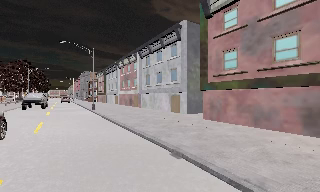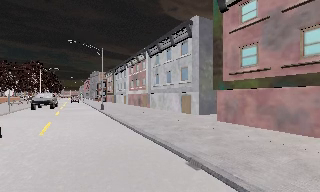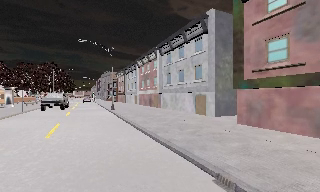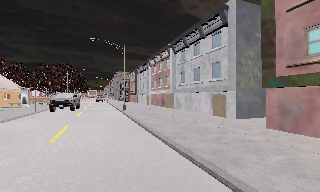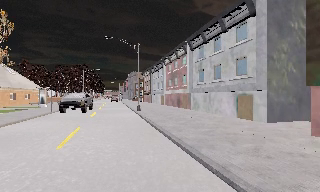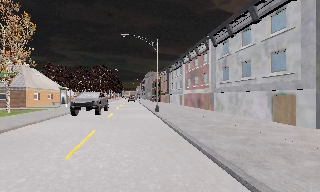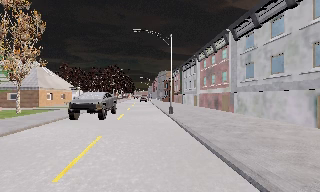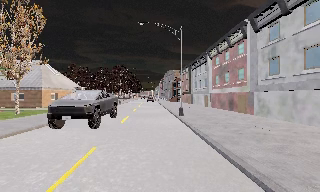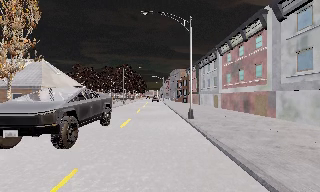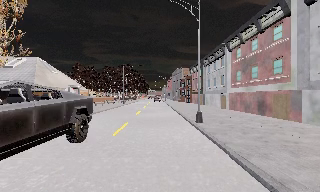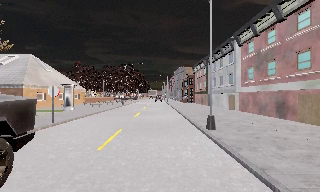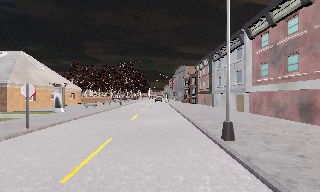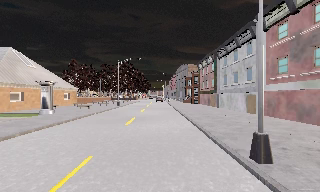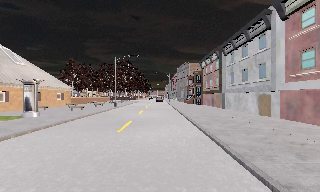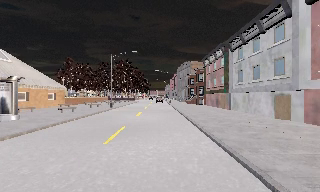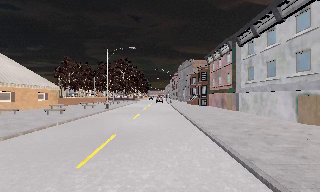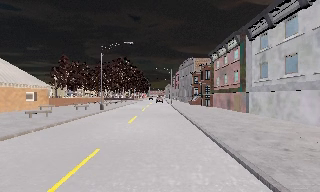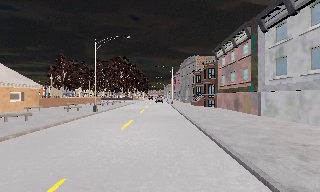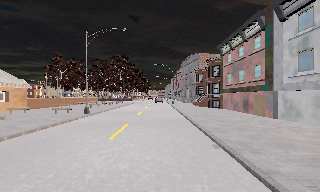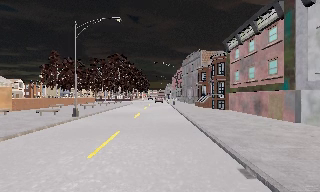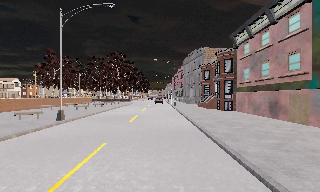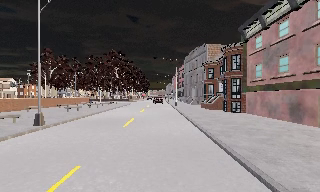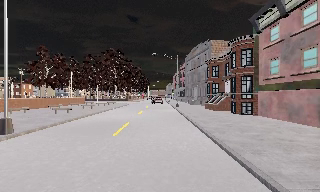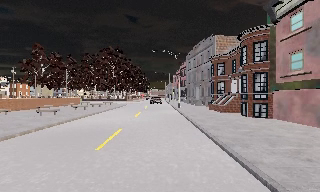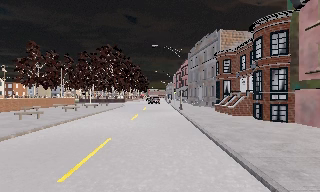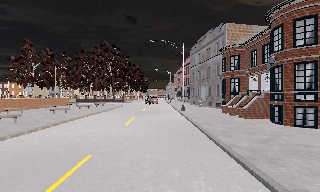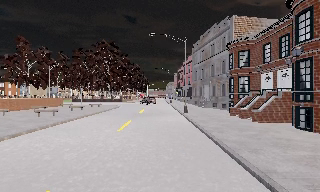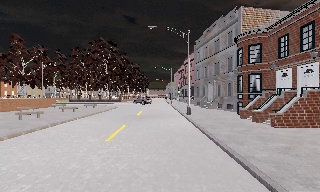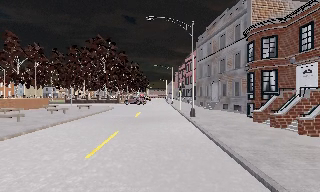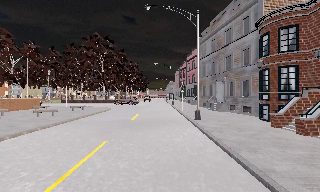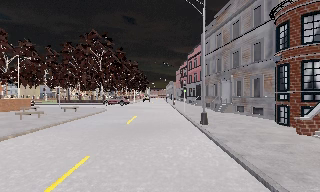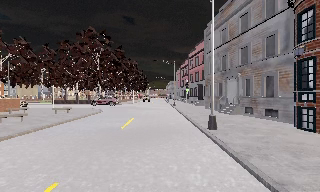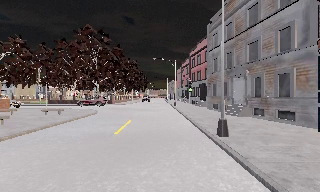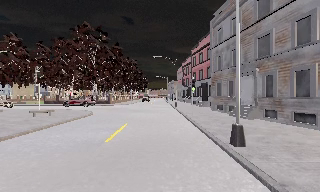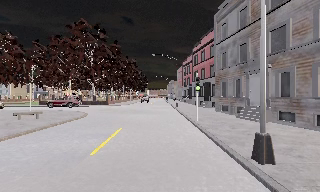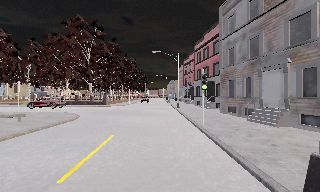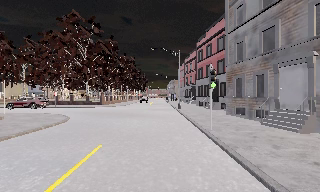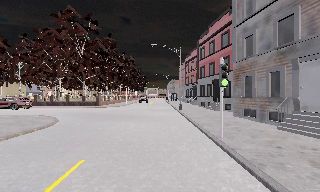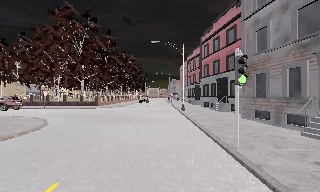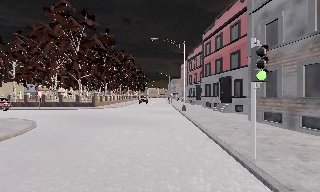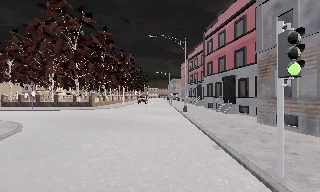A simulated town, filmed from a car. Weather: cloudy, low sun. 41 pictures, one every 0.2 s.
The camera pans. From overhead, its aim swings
counterclockwise.
The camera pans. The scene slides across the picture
to the right.
0.0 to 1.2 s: The scene slides to the right, as the camera pans about 25 degrees to its left. It travels forward, about 6 m, so what stands in front looms larger. It gains speed.
1.2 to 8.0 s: The camera travels forward, about 55 m, so what stands in front looms larger.
The film runs forward here.
